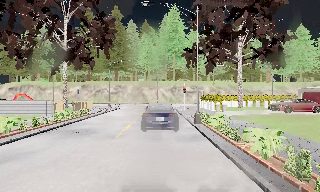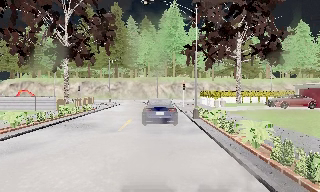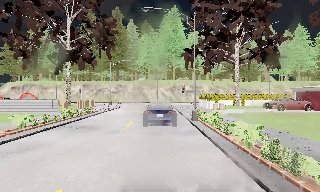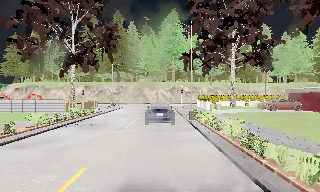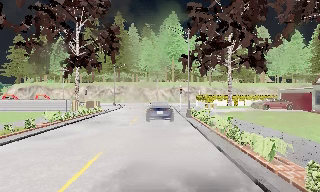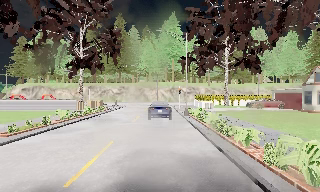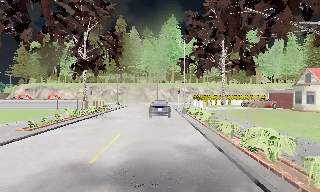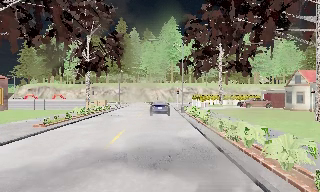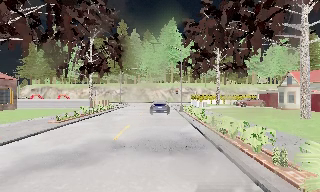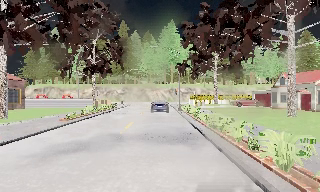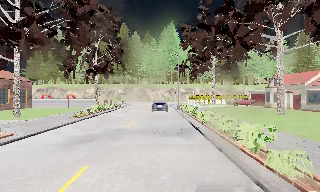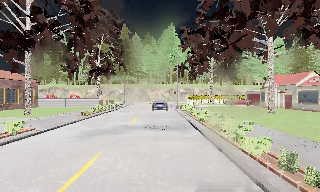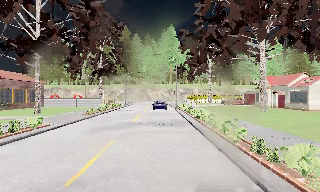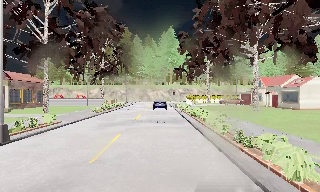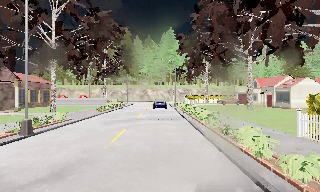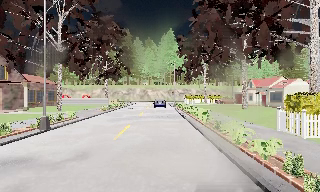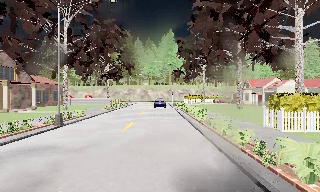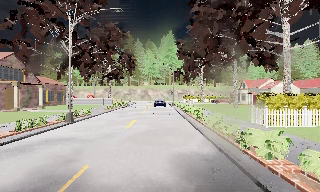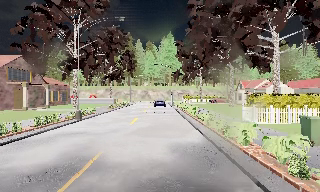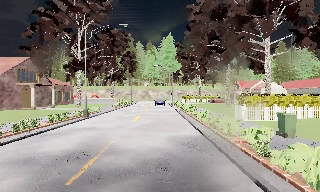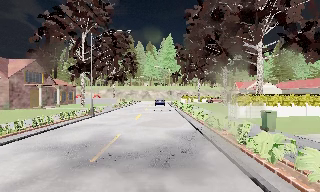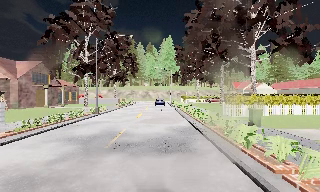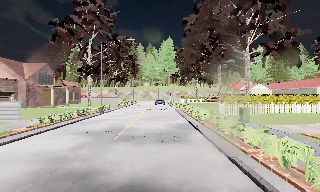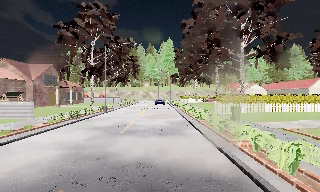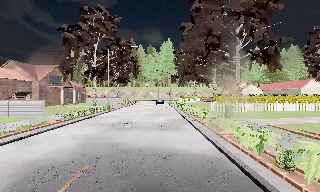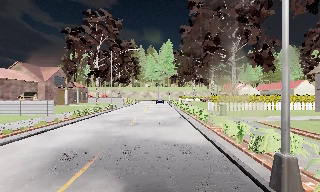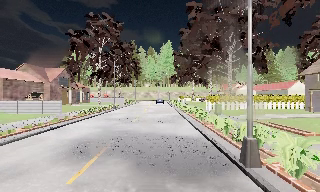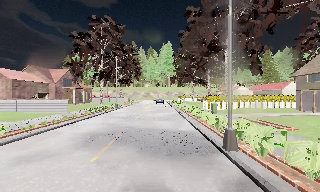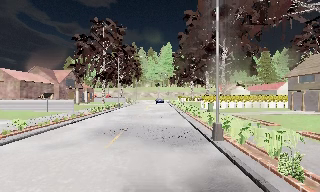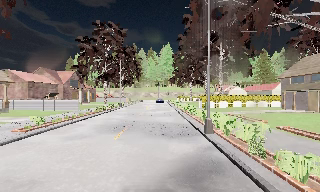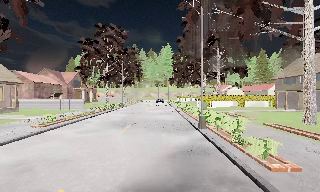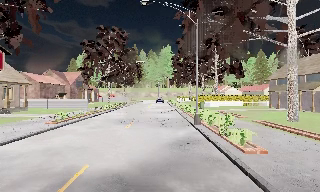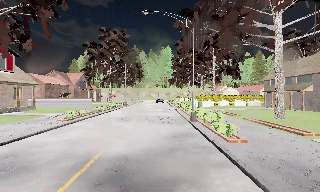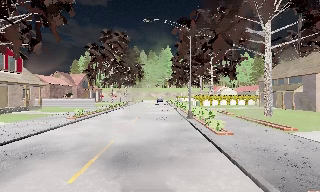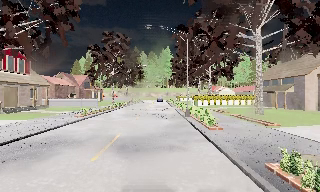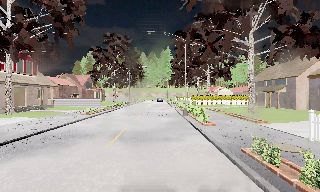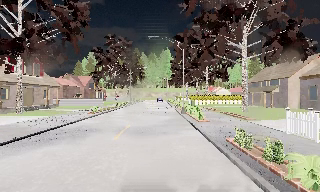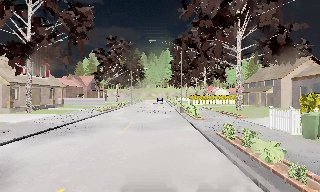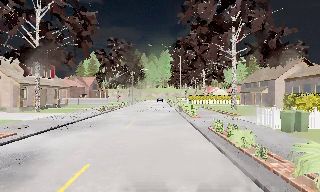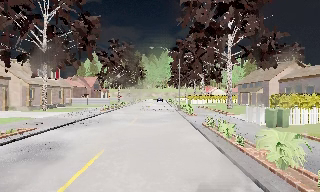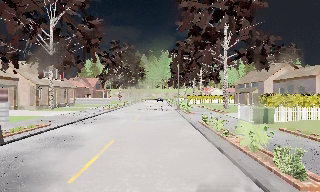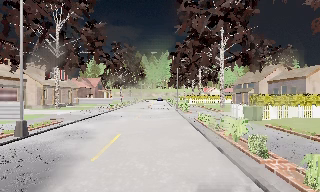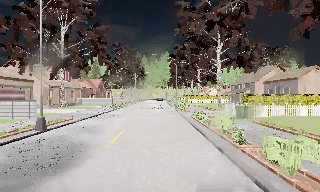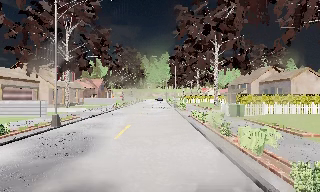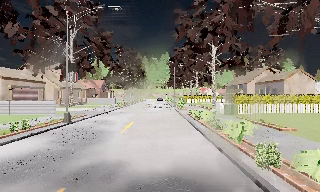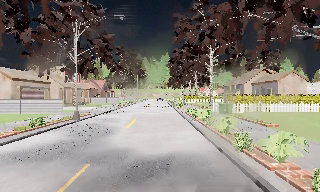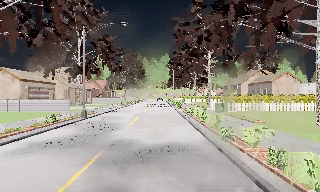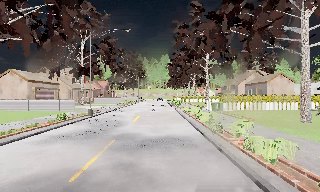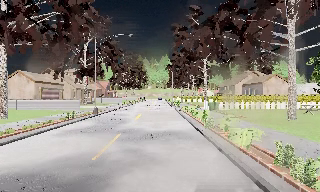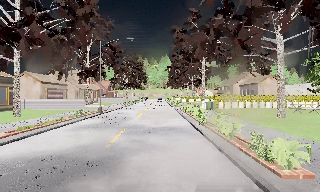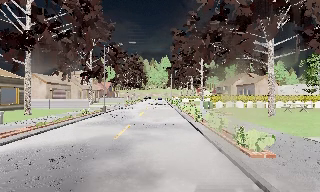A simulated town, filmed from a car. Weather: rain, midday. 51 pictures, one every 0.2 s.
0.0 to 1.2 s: The camera travels backward, about 5 m, so what stands in front gets smaller. It gains speed.
1.2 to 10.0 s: The camera travels backward, about 50 m, so what stands in front gets smaller.
The film runs backward here.
